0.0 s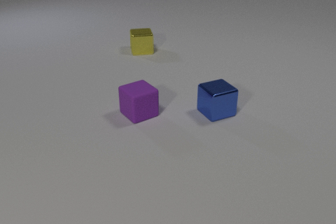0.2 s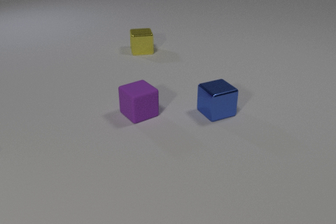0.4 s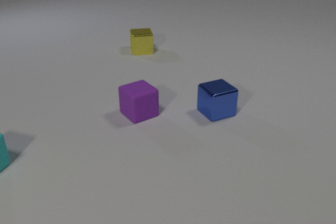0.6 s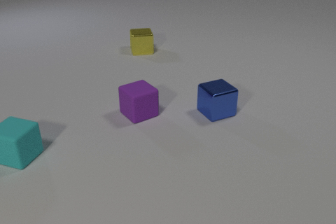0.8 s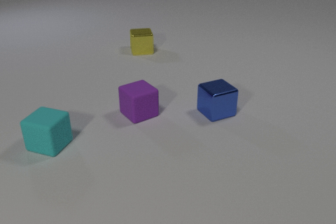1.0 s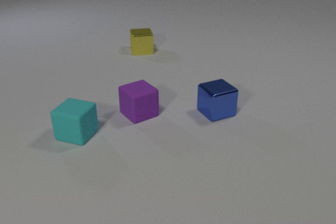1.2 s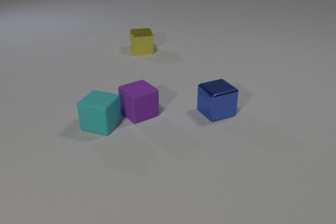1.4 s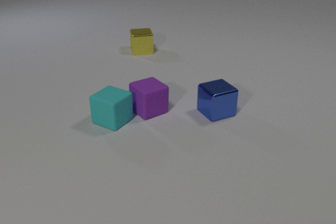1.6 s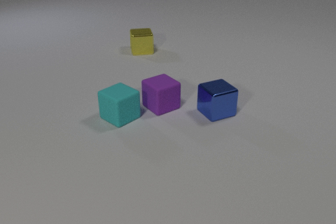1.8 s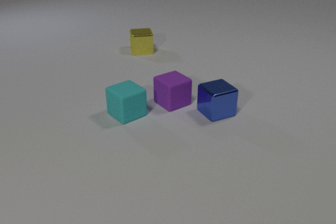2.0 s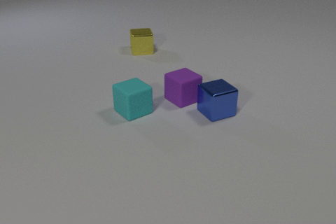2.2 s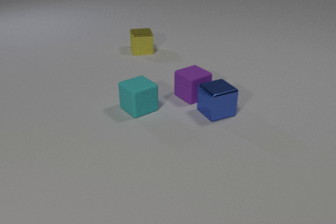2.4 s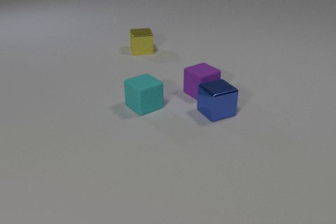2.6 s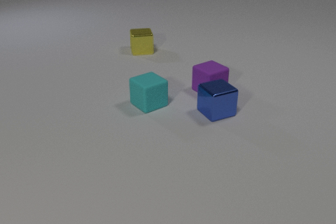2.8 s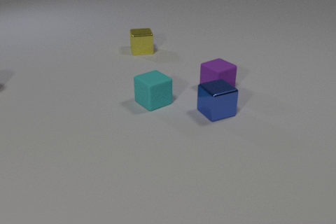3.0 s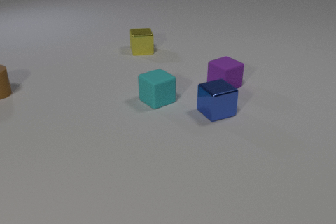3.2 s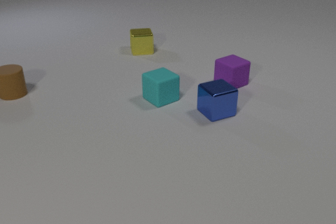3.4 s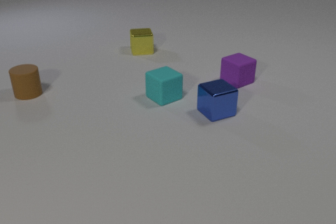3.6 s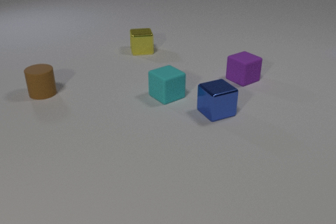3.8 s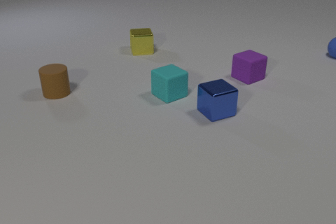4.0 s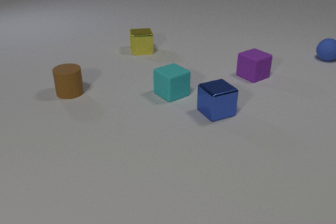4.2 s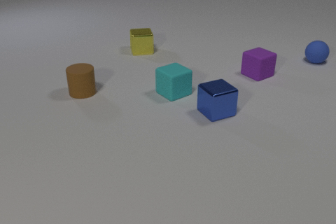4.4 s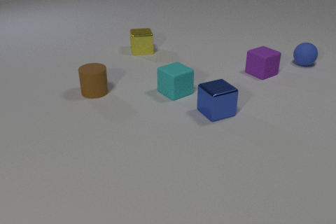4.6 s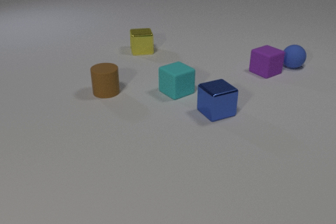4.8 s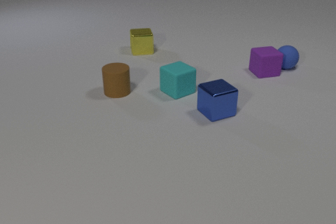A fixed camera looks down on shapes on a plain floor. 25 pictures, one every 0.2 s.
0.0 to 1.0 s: The cyan rubber cube comes in at the left edge, slides to the right.
1.0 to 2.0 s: The cyan rubber cube slides to the right and away from the camera, spins clockwise seen from above by about 30 degrees, its near face sliding to the left. The purple rubber cube slides to the right and away from the camera. The cyan rubber cube and the purple rubber cube collide.
2.0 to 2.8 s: The cyan rubber cube slides to the right and away from the camera. The purple rubber cube slides to the right and away from the camera.
2.8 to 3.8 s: The cyan rubber cube slides to the right and away from the camera. The purple rubber cube slides to the right and away from the camera. The blue rubber sphere comes in at the right edge, rolls toward the camera and to the left. The brown rubber cylinder comes in at the left edge, slides to the right.
3.8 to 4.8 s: The cyan rubber cube slides to the right and away from the camera. The purple rubber cube slides away from the camera and to the right. The blue rubber sphere rolls to the left and toward the camera. The brown rubber cylinder slides to the right. The purple rubber cube and the blue rubber sphere collide.
How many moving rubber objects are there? 4.
What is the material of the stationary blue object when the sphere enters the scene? metal.
How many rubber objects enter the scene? 3.
